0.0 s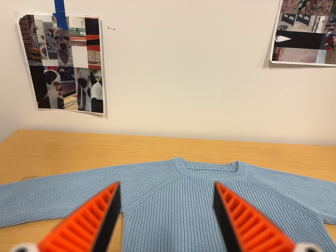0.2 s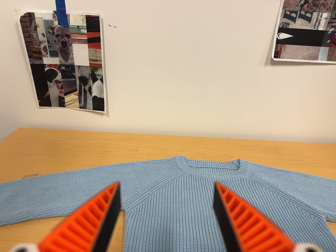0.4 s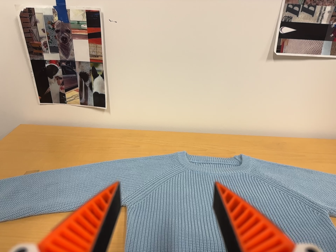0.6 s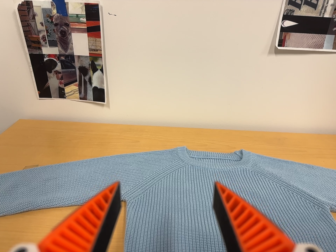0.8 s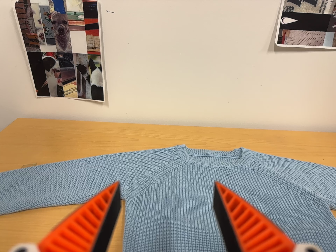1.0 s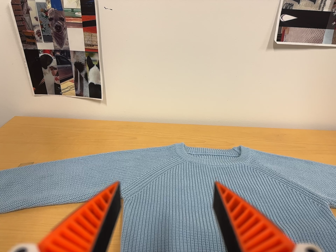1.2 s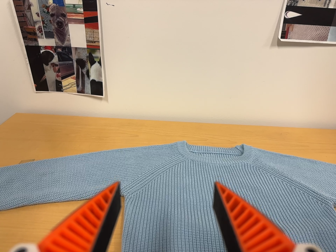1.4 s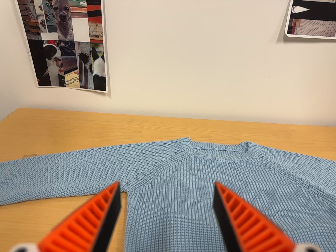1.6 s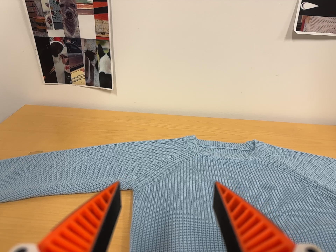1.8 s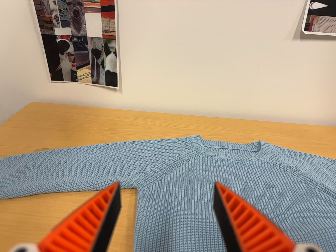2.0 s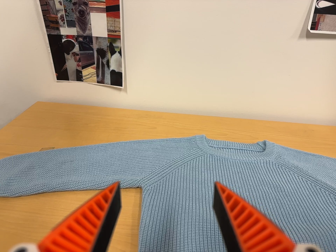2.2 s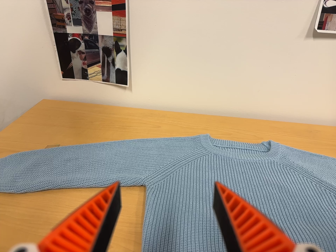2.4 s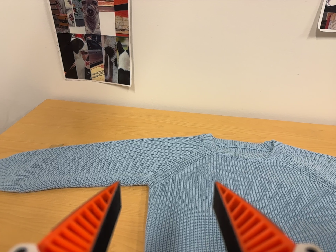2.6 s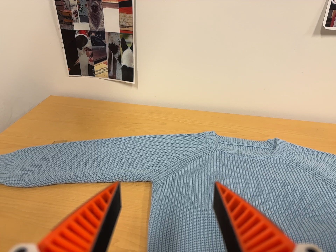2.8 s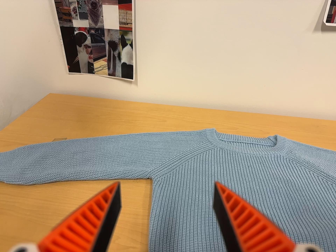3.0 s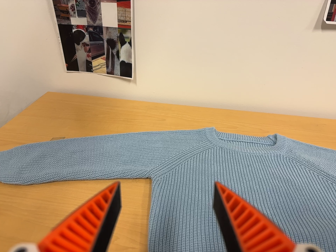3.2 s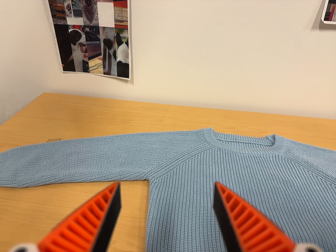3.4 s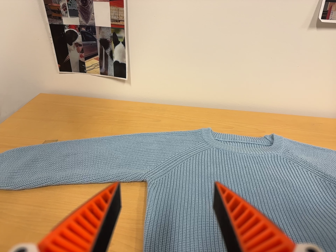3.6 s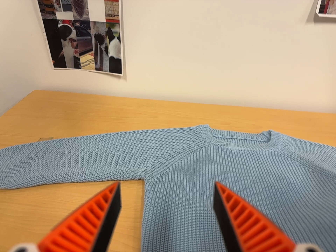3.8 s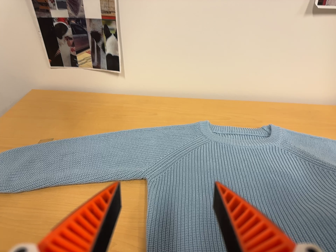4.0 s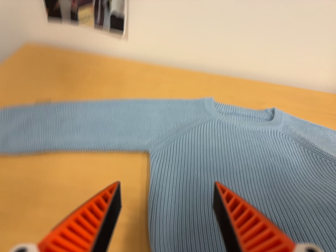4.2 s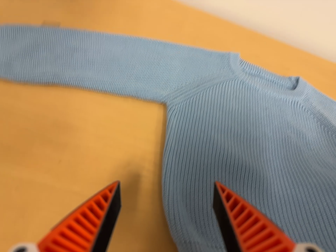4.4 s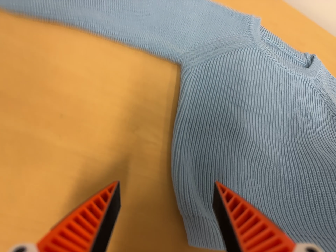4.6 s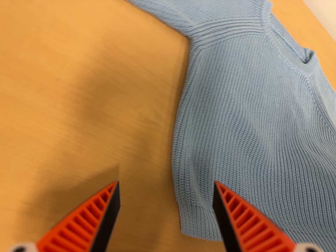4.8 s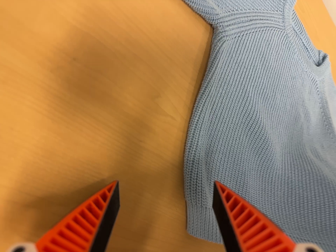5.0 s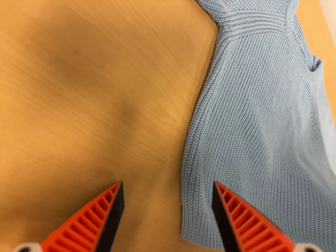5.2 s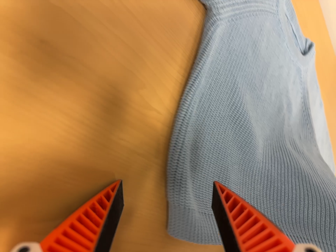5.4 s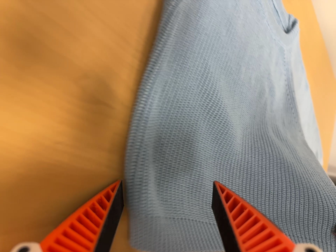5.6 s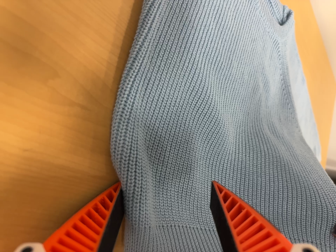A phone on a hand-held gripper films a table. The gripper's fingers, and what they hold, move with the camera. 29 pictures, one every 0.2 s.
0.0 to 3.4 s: The camera travels forward, about 5 cm, so what stands in front looms larger.
3.4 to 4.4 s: The camera pans to its right by about 10 degrees. It travels to its left and forward, about 18 cm. Its aim tips toward the bottom of its view by about 35 degrees, and the scene shifts upward. It rolls about its line of sight by about 20 degrees, and the scene rotates clockwise.
4.4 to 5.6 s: The scene slides to the left, as the camera pans about 20 degrees to its right. It travels forward, toward the top of its view and to its left, about 14 cm, so what stands in front looms larger. Its aim tips toward the bottom of its view by about 20 degrees, and the scene shifts upward. It rolls about its line of sight by about 10 degrees, and the scene rotates clockwise.
The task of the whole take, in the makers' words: fold up.
The film runs forward here.
